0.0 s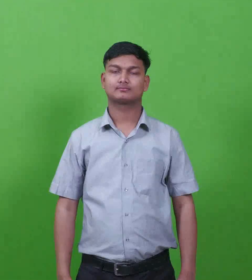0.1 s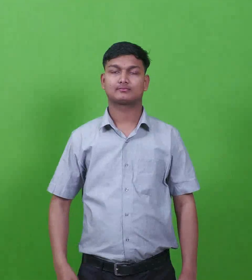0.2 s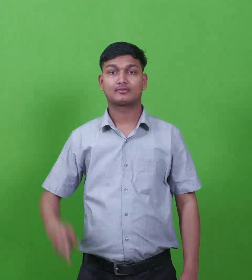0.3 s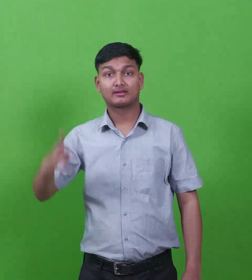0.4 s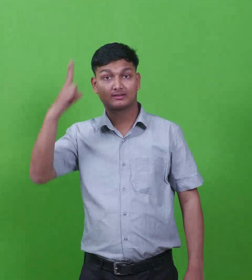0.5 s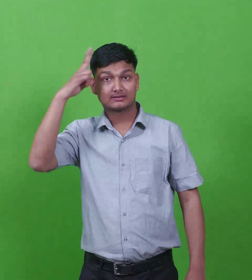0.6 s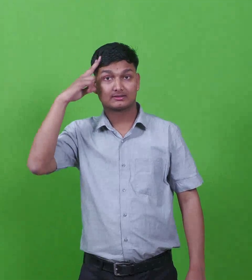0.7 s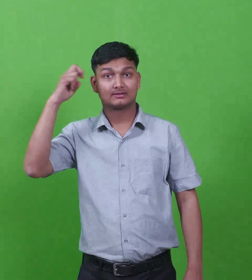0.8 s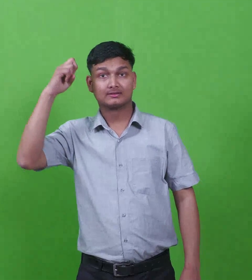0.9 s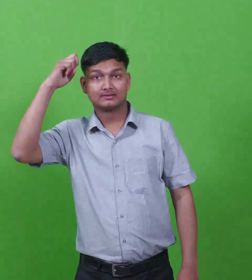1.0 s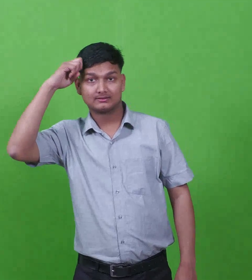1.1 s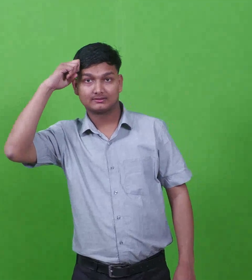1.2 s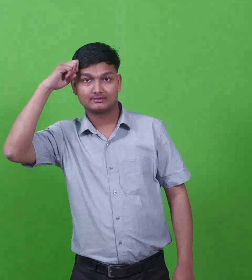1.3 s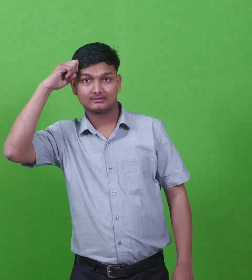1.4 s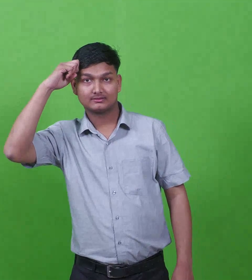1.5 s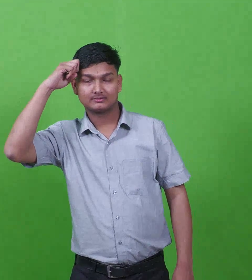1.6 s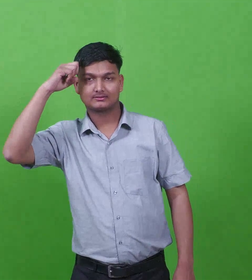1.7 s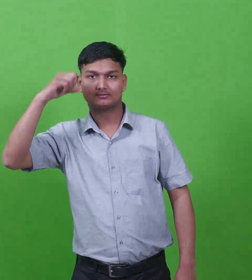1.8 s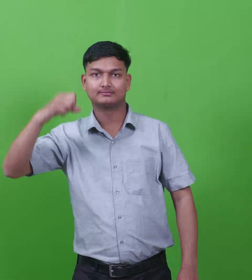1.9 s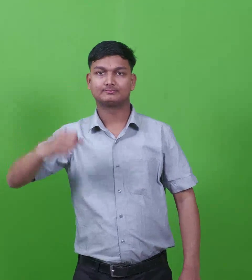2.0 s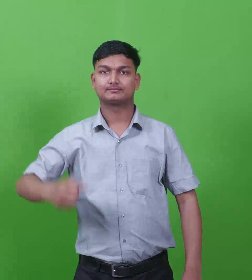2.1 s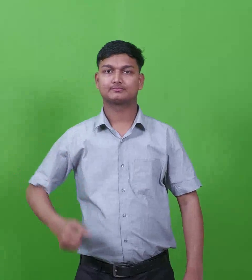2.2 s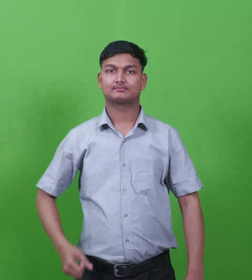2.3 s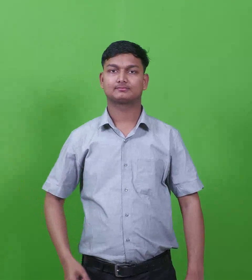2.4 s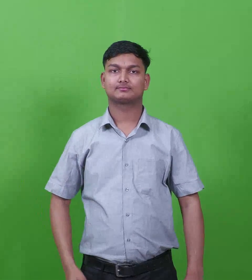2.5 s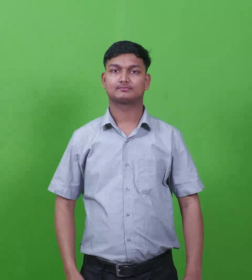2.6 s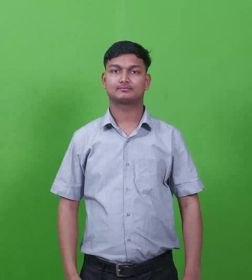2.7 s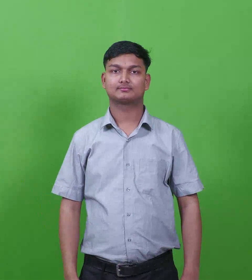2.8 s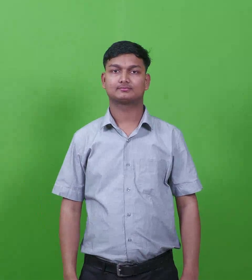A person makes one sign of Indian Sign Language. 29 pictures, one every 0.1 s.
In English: gad
